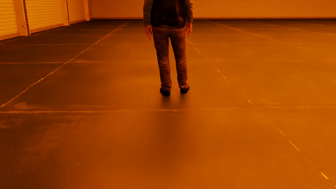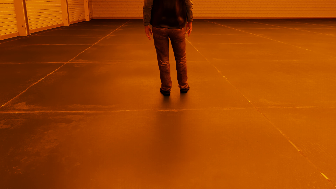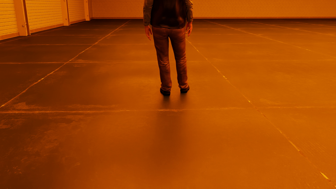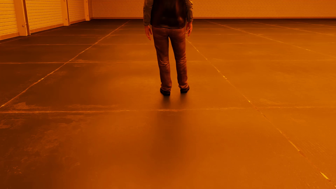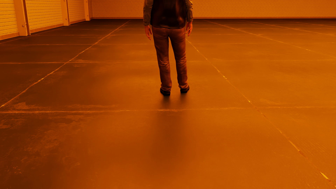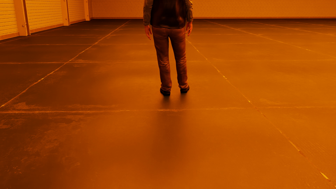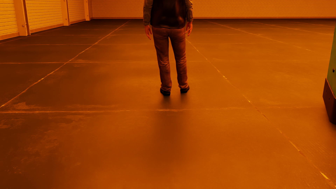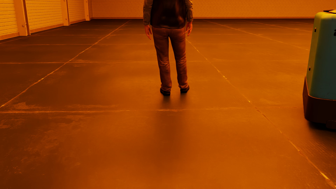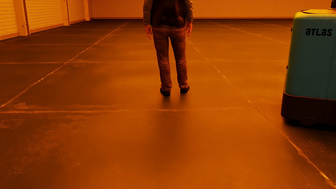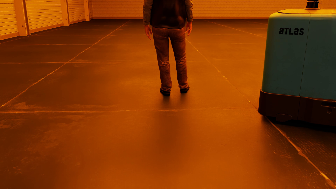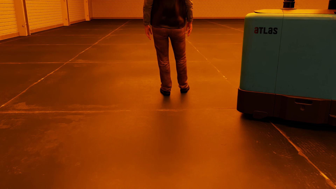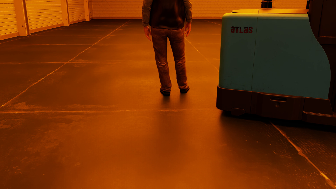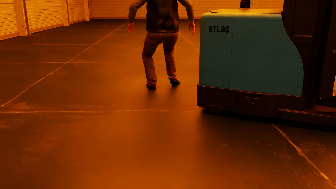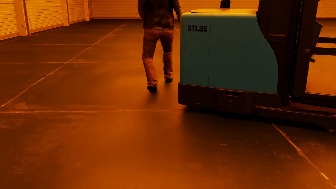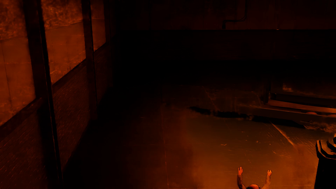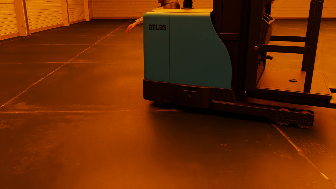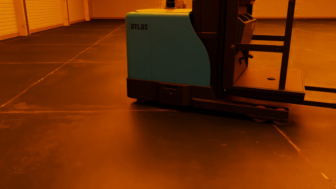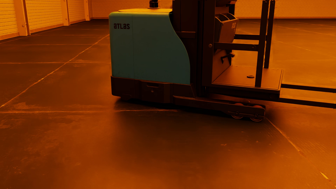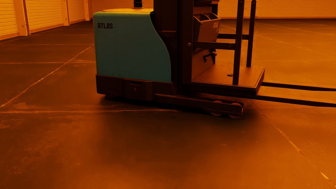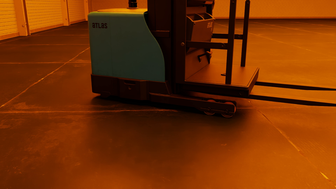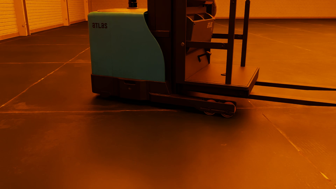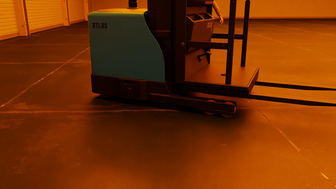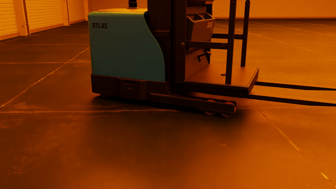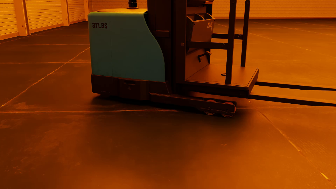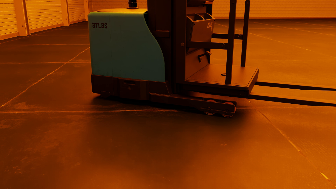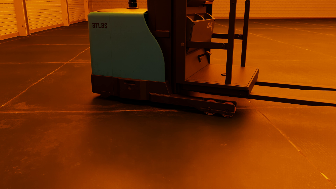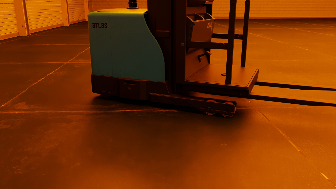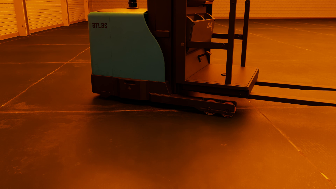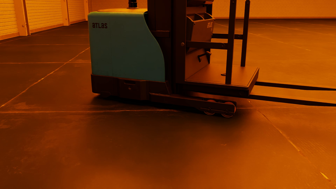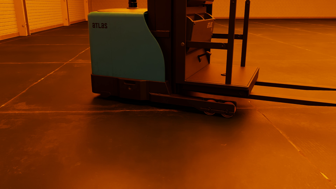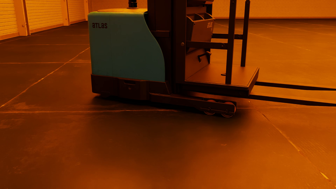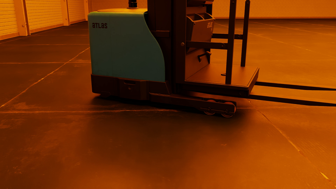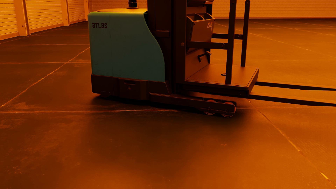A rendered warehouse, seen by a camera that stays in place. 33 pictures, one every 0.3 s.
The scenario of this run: Near miss between a forklift and a person.
